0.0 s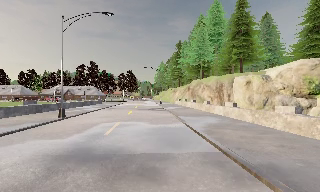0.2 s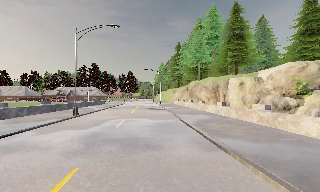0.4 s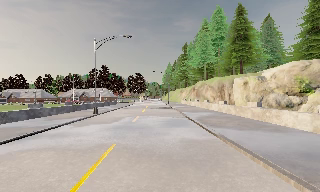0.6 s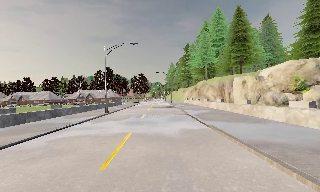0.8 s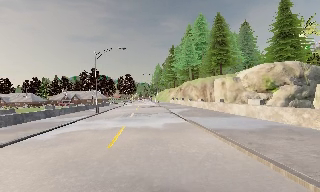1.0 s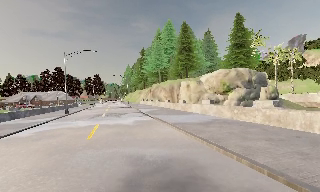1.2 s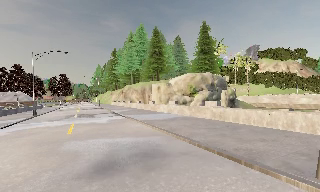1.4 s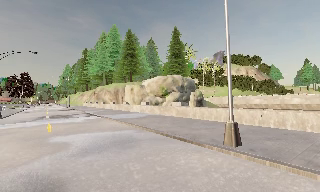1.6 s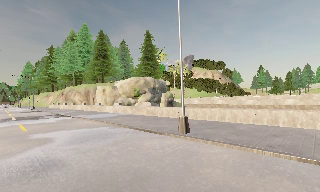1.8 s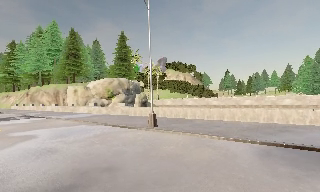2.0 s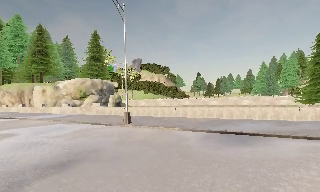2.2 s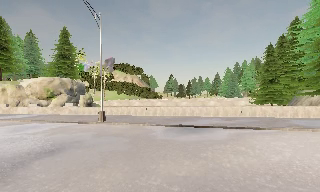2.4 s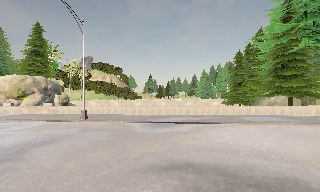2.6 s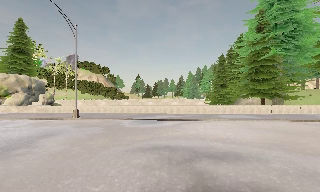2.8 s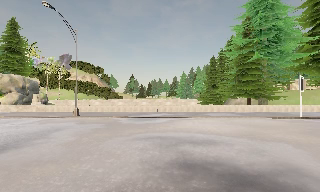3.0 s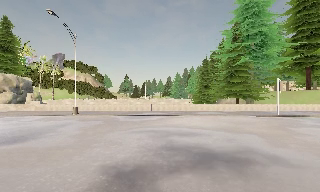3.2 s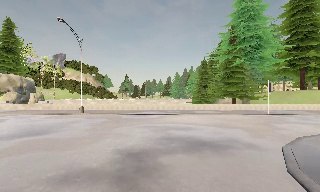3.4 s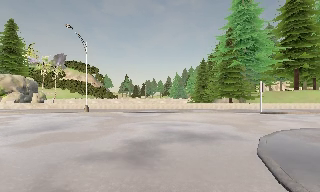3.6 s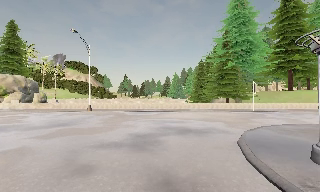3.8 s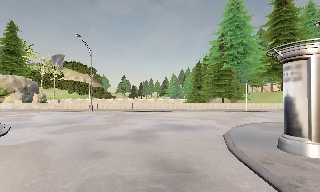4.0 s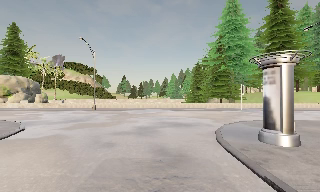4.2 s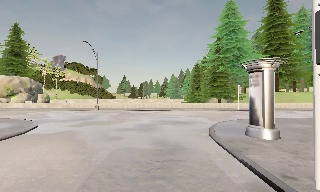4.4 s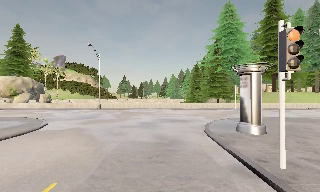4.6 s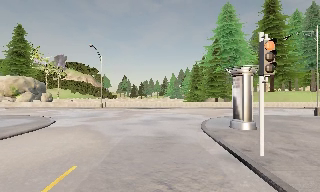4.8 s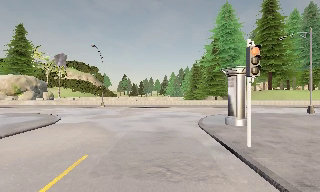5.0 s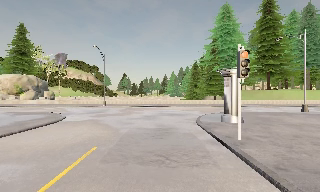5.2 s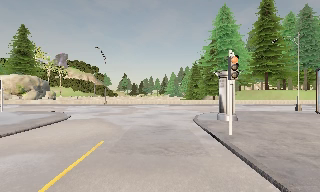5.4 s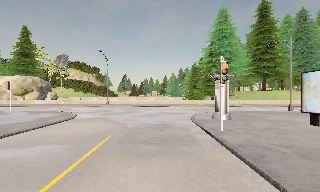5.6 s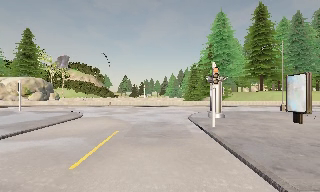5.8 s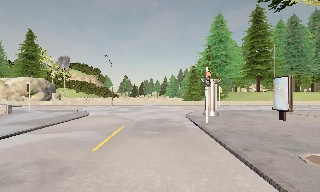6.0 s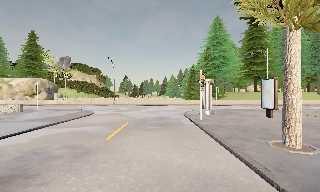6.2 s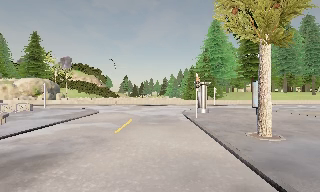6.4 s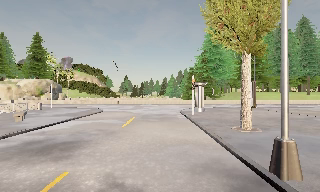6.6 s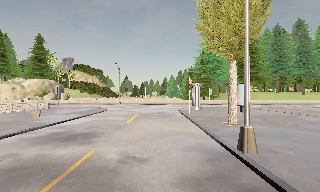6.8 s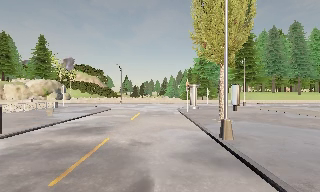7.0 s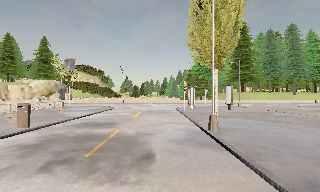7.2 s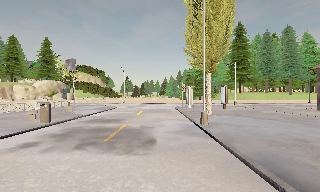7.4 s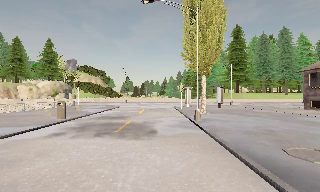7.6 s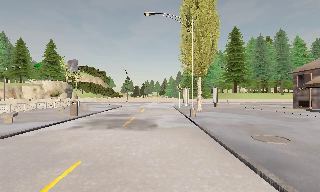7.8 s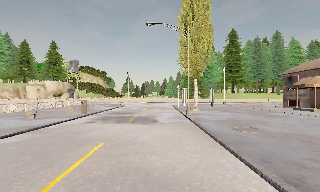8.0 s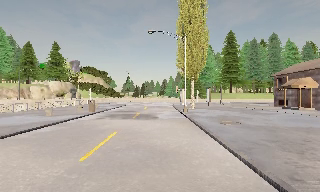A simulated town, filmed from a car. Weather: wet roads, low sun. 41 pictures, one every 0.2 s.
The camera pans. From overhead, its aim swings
clockwise.
The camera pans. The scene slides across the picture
to the left.
0.0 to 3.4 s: The camera swings to its right by about 85 degrees, and the scene slides to the left. It travels backward, about 25 m.
3.4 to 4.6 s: The camera travels backward, about 5 m, so what stands in front gets smaller.
4.6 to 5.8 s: The camera travels backward, about 5 m, so what stands in front gets smaller. It gains speed.
5.8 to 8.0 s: The camera travels backward, about 16 m, so what stands in front gets smaller.
The film runs backward here.
